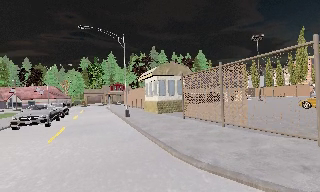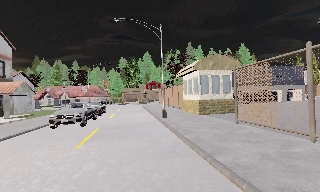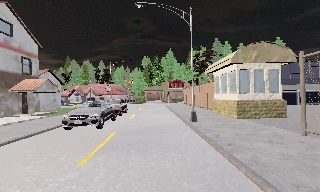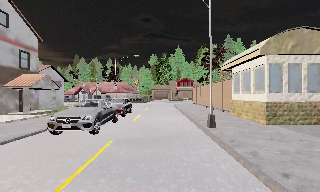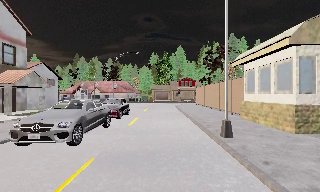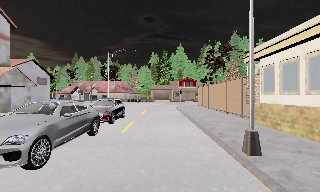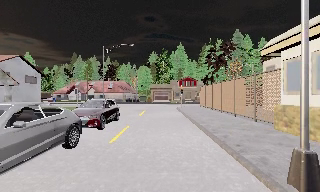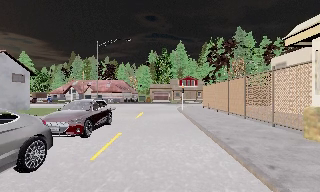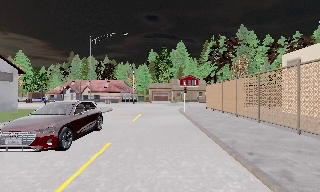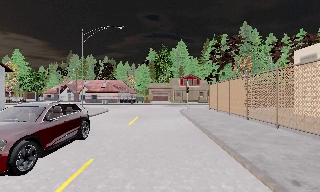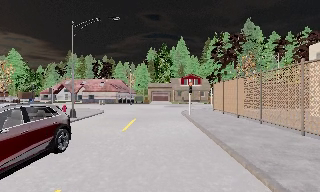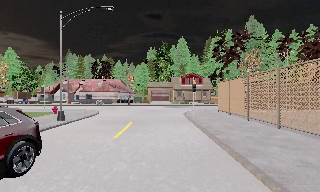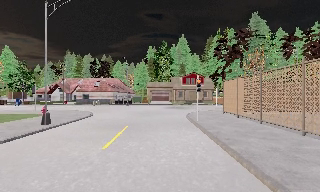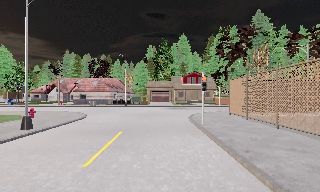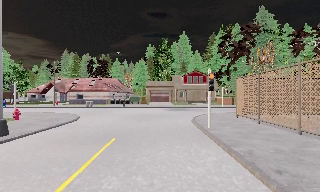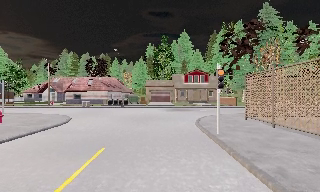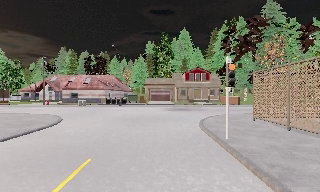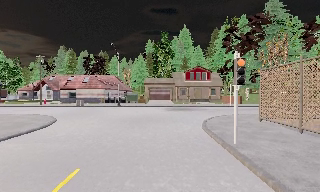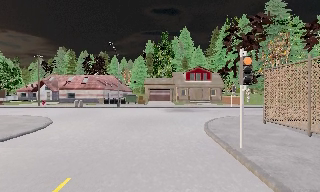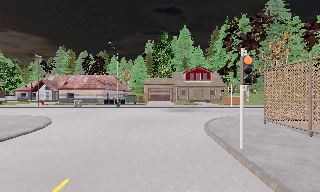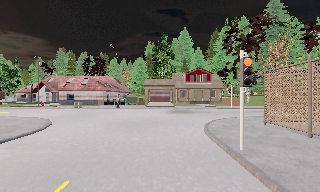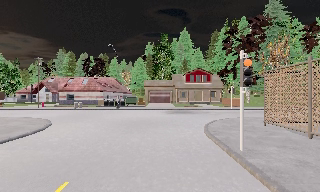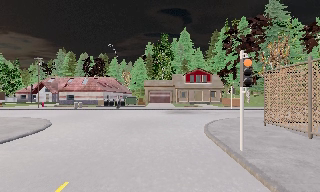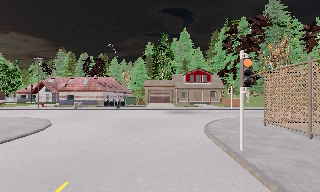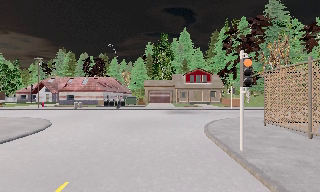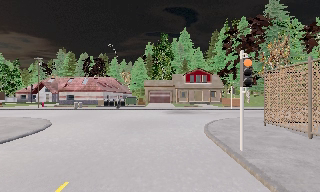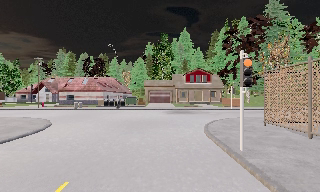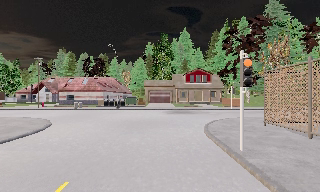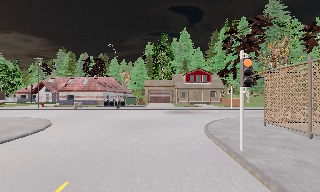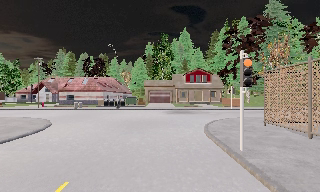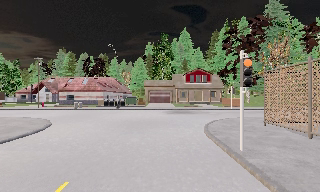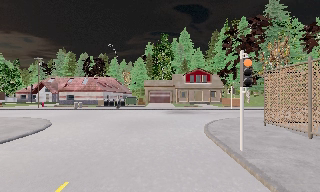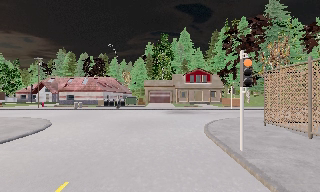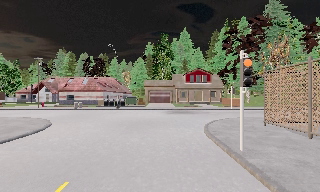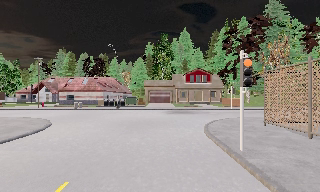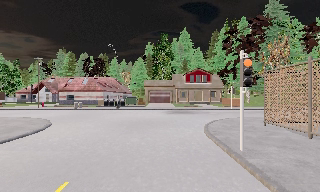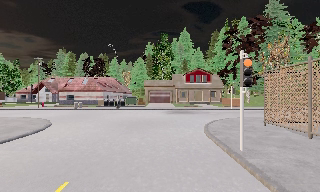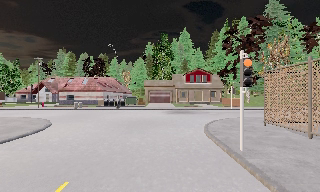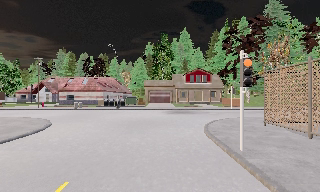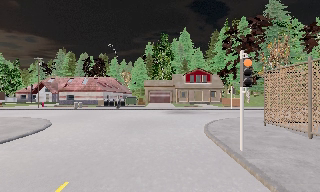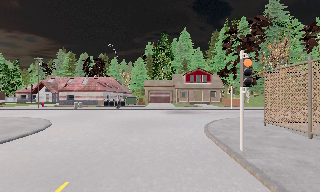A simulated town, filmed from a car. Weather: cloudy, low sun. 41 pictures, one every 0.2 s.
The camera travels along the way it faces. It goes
forward.
0.0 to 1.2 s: The camera swings to its left by about 25 degrees, and the scene slides to the right. It travels forward, about 11 m, so what stands in front looms larger.
1.2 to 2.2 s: The camera travels forward, about 8 m, so what stands in front looms larger.
2.2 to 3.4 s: The camera travels forward, about 7 m, so what stands in front looms larger. It loses speed.
3.4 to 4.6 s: The camera shifts only a little, or ends up much as it began.
4.6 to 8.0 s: The camera keeps its place and its aim.
The film runs forward here.
